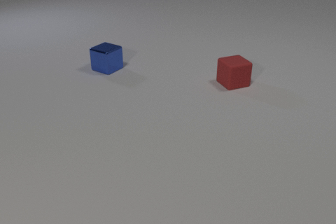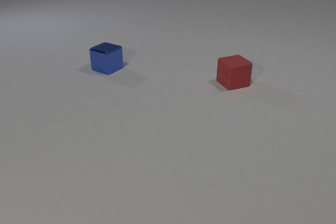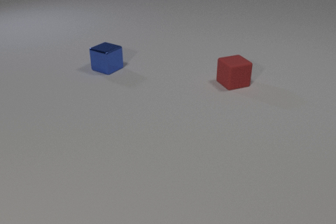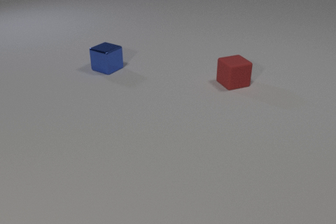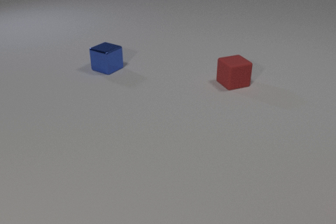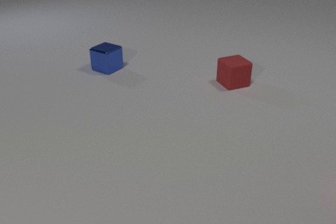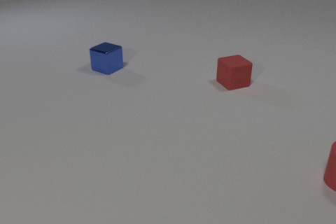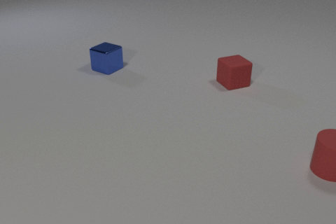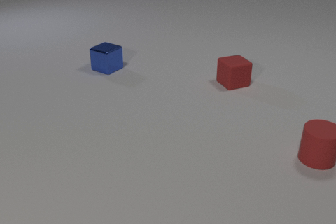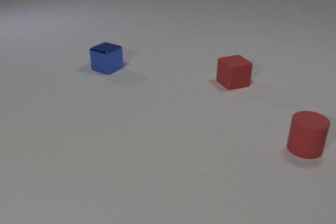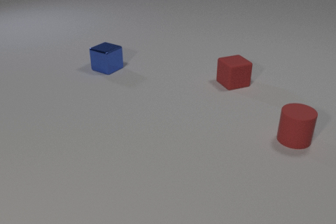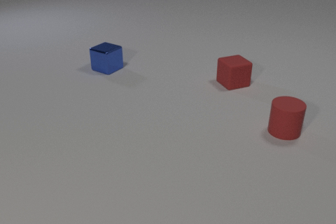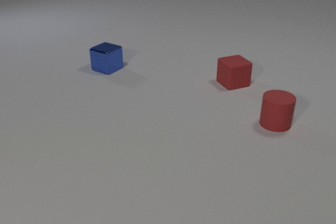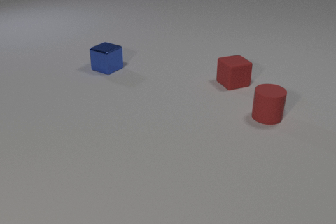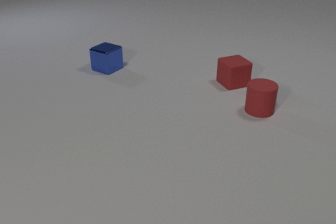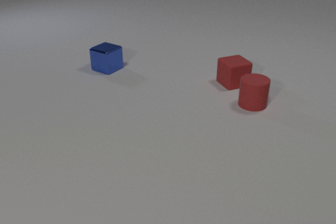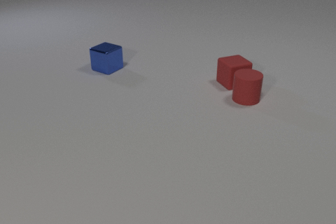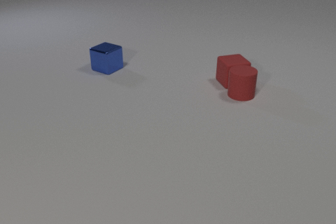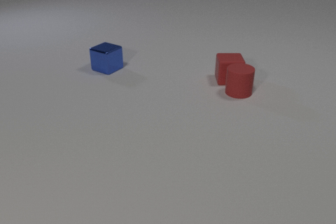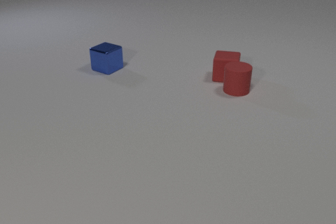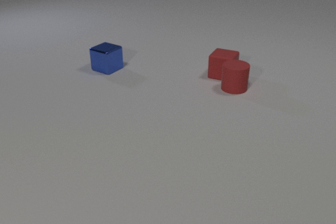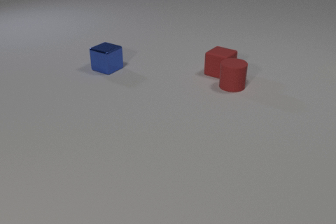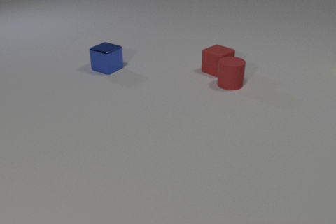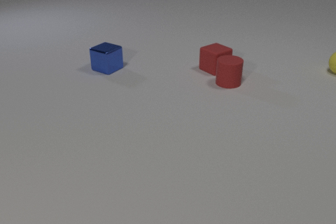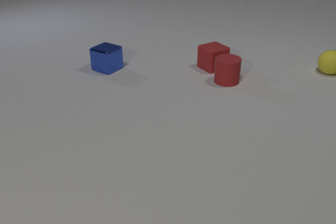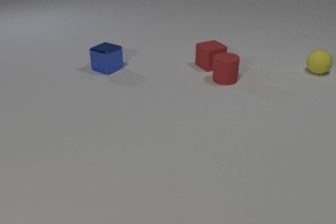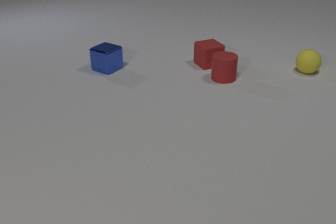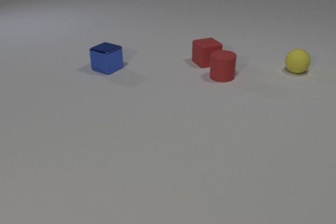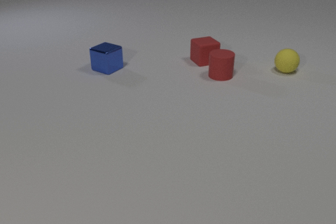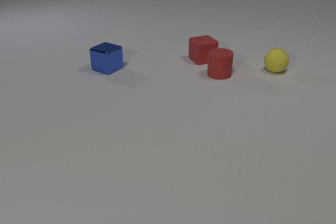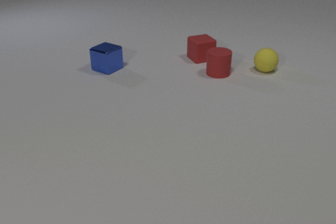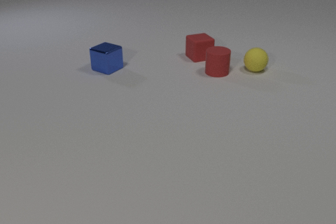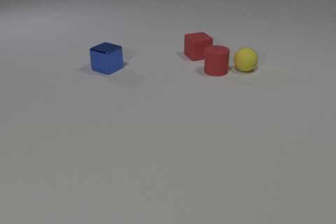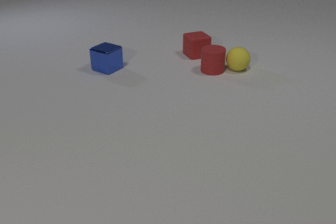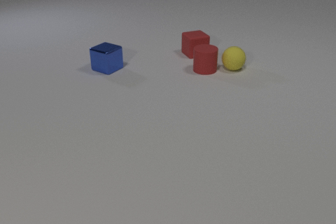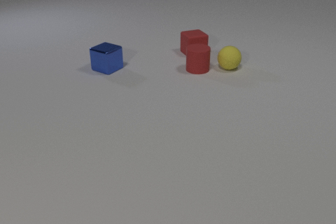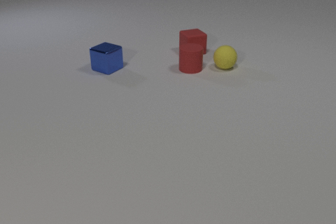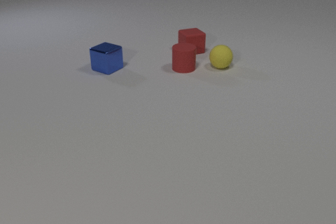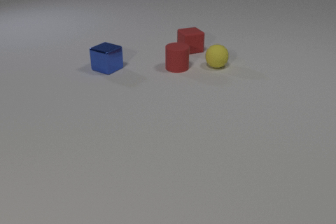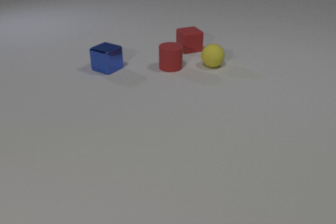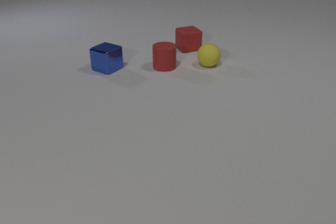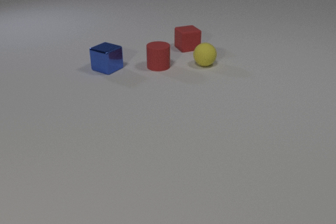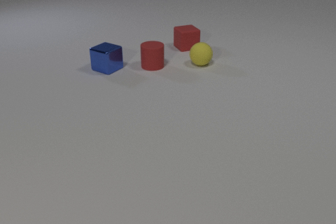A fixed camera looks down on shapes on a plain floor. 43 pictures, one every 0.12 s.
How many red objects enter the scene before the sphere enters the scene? 1.
What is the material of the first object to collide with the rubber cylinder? rubber.
How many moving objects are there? 3.
0.00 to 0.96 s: The red rubber cylinder comes in at the right edge, slides to the left and away from the camera.
0.96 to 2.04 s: The red rubber cylinder slides away from the camera and to the left. The red rubber cylinder and the red rubber cube collide.
2.04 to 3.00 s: The red rubber cylinder slides away from the camera and to the left. The red rubber cube slides away from the camera and to the left, spins so that its near face slides to the left, clockwise seen from above. The yellow rubber sphere comes in at the right edge, rolls to the left.
3.00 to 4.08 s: The red rubber cylinder slides away from the camera and to the left. The red rubber cube slides away from the camera and to the left. The yellow rubber sphere rolls to the left. The red rubber cylinder and the yellow rubber sphere collide.
4.08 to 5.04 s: The red rubber cylinder slides to the left. The red rubber cube slides away from the camera and to the left. The yellow rubber sphere rolls to the left.
